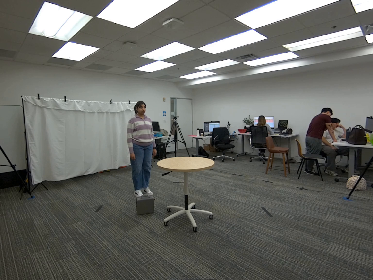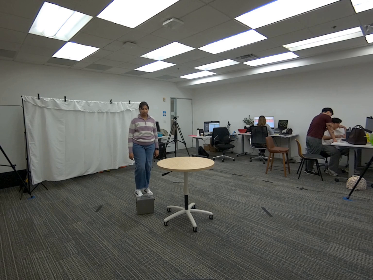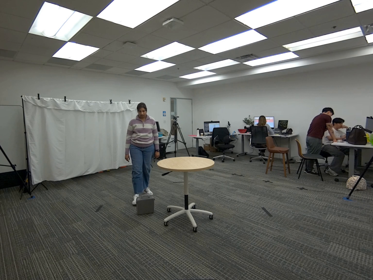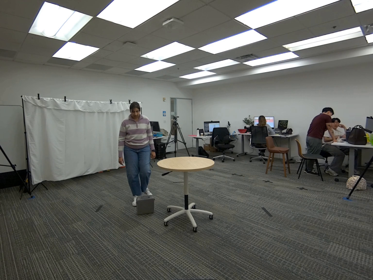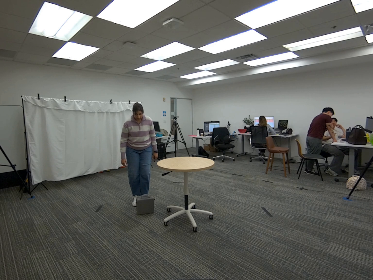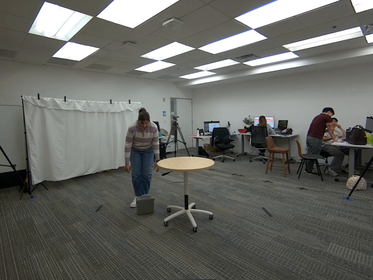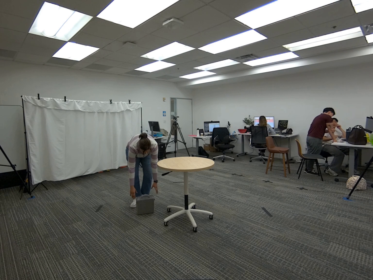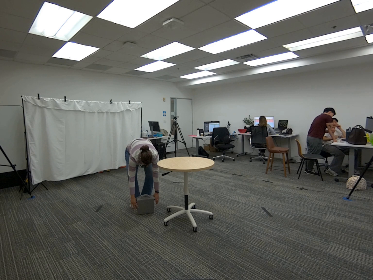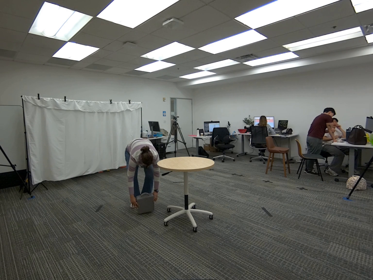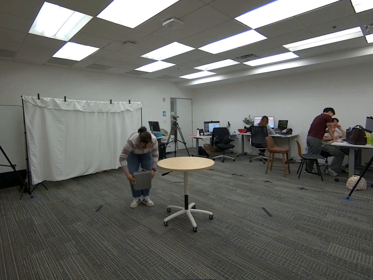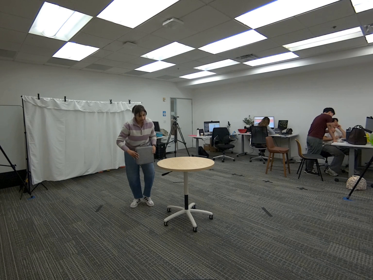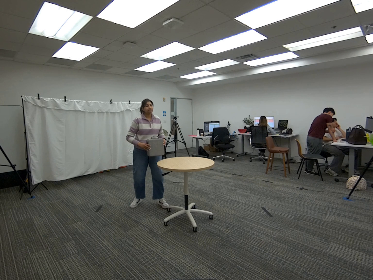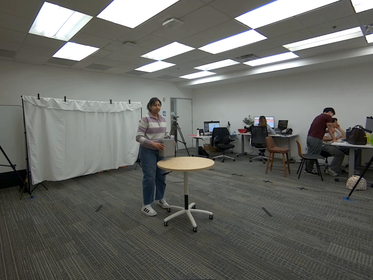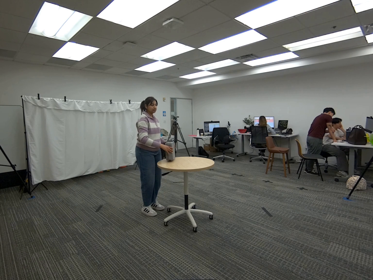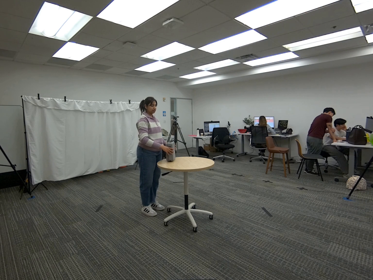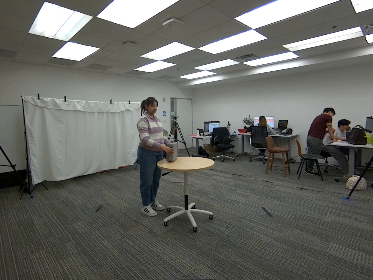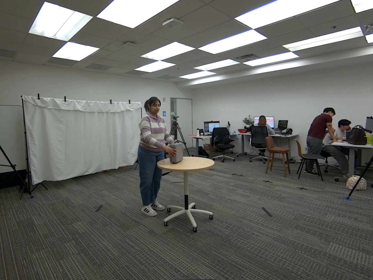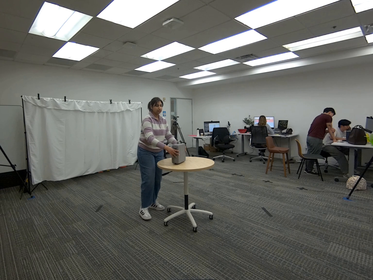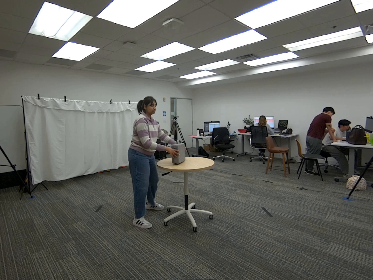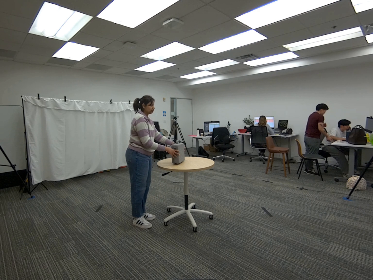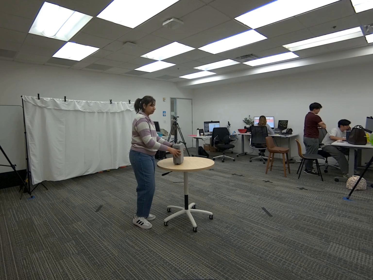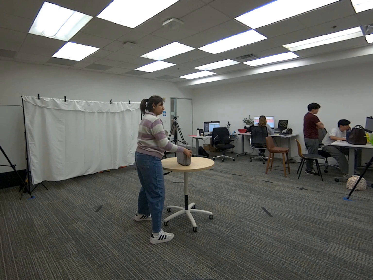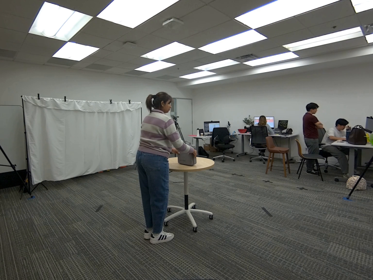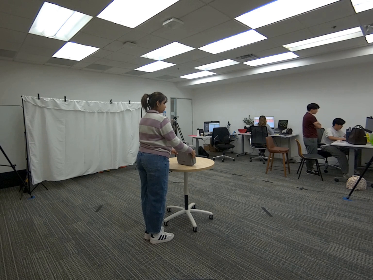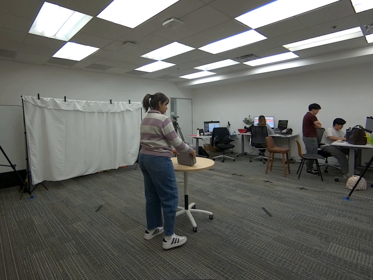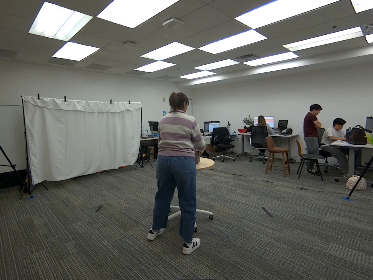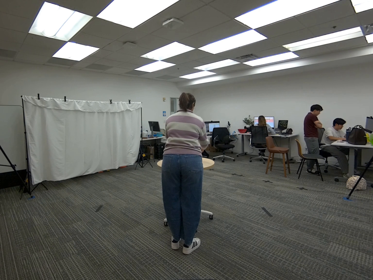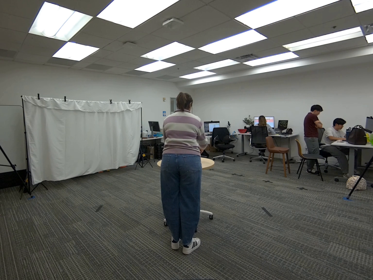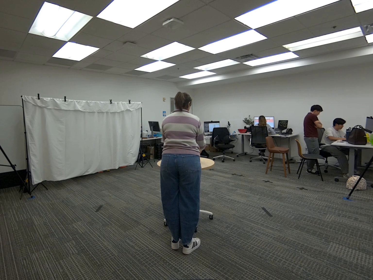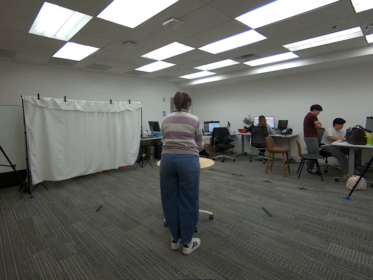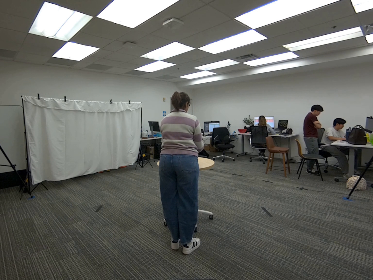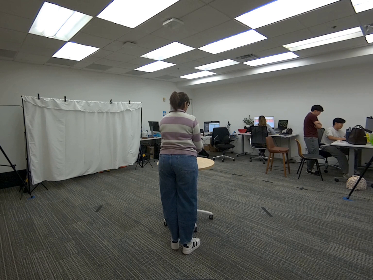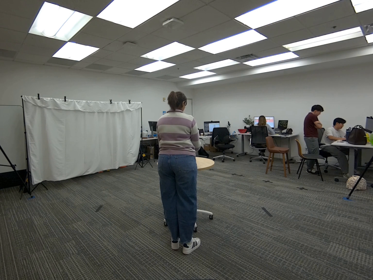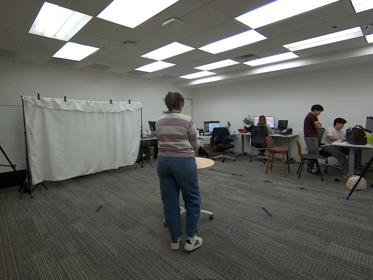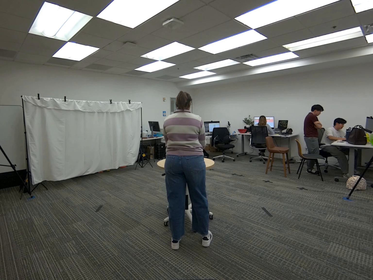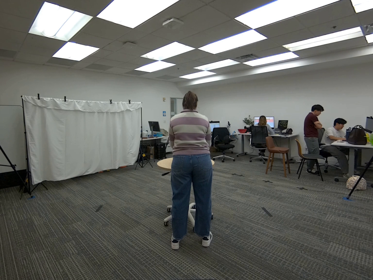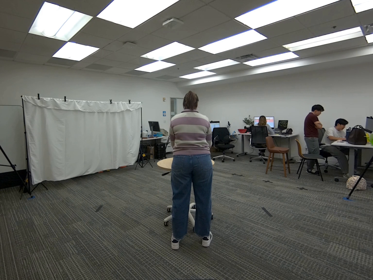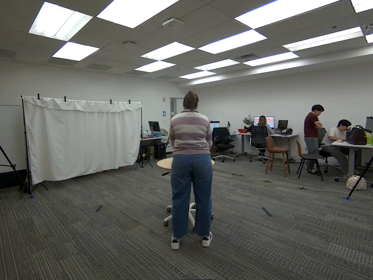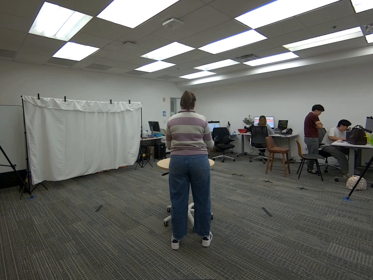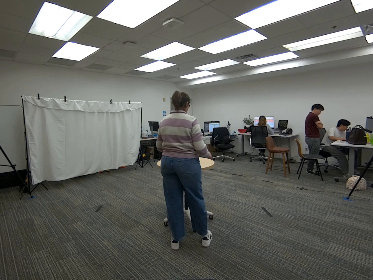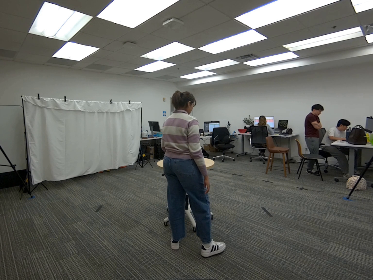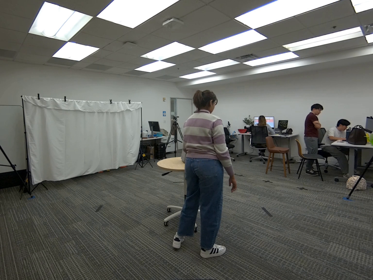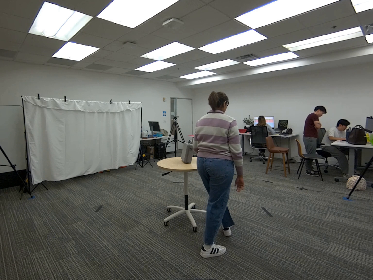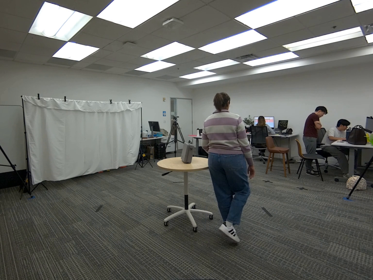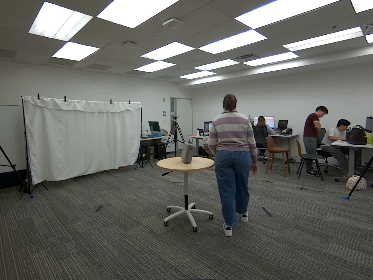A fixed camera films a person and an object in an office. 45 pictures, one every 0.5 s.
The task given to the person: Walk over to the gray case on the floor. Using both hands, lift the case and place it on top of the round table. Without releasing the case, continue sliding it side to side across the table surface while walking around the table, maintaining continuous contact with the case until the end of the scene.
